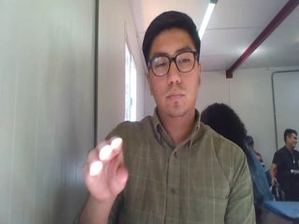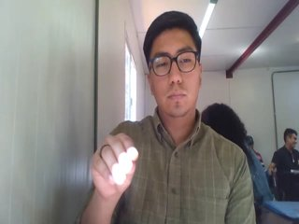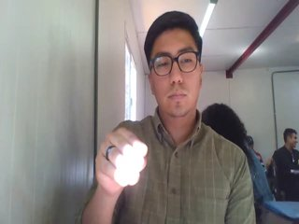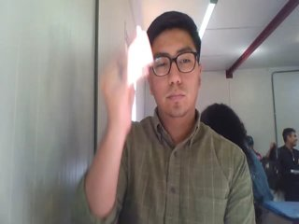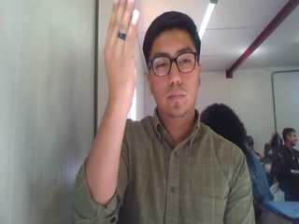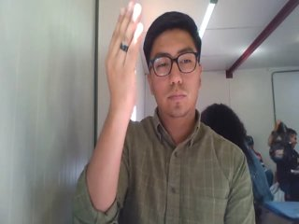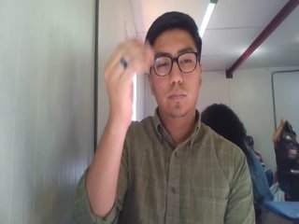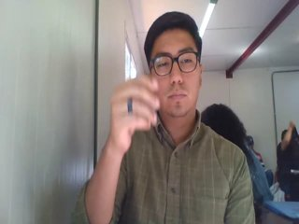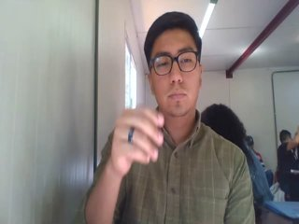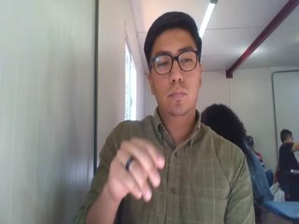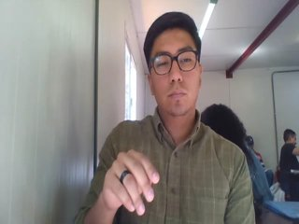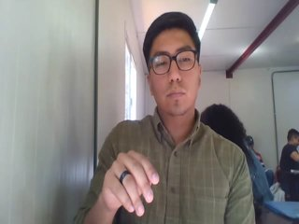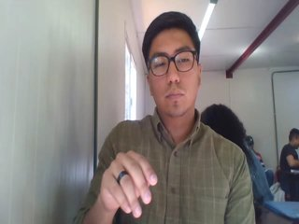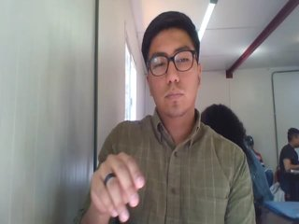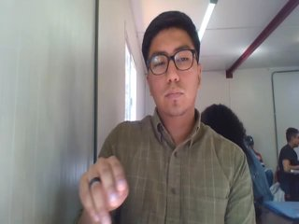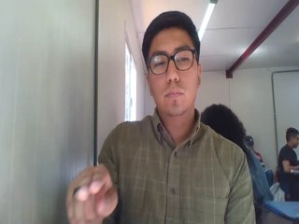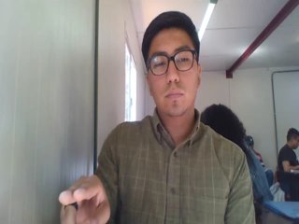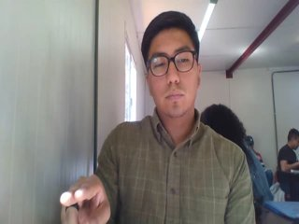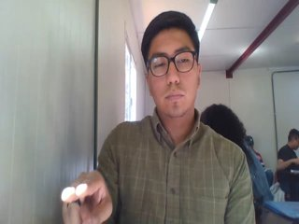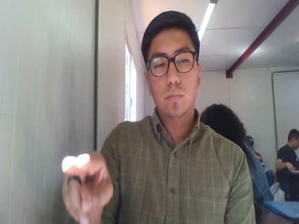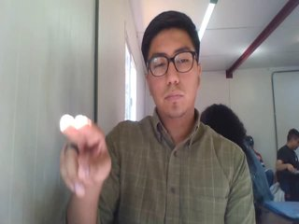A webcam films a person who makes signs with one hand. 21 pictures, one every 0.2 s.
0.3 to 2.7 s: On the screen the hand sweeps upward. The name of the sign: Throw up.
2.8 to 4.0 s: Pointing with two fingers.
